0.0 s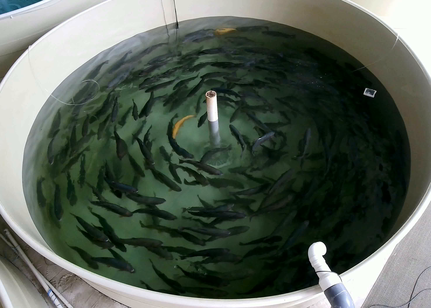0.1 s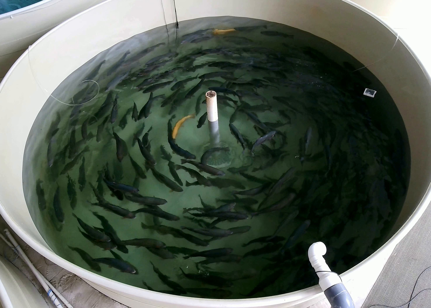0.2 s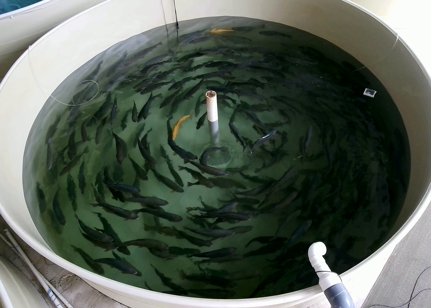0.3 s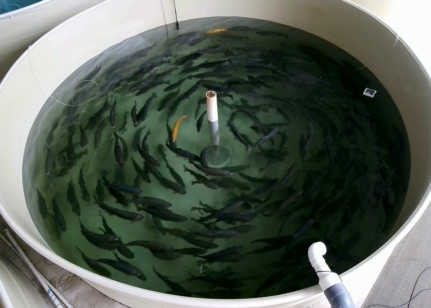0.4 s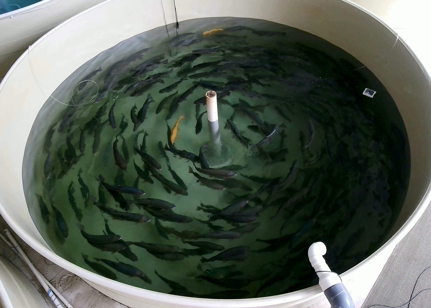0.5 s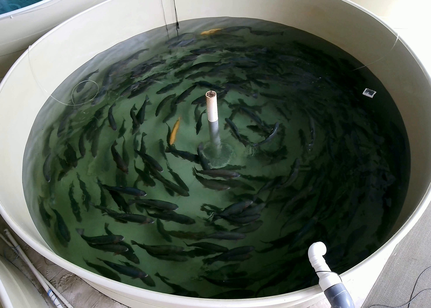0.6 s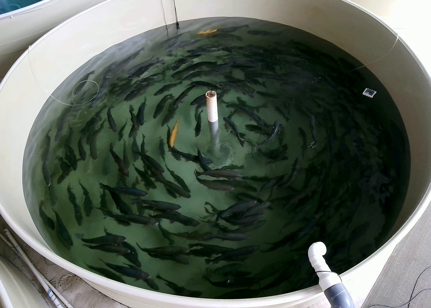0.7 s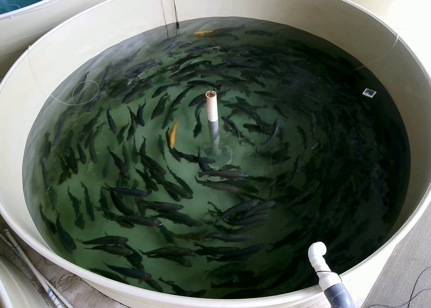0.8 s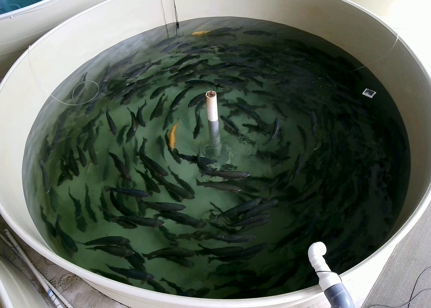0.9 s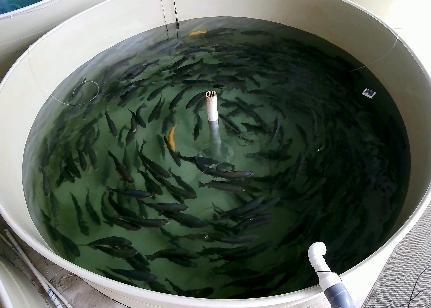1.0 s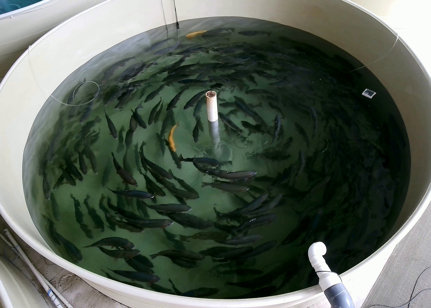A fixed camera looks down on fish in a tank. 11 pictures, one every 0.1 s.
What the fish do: Normal cruising.
